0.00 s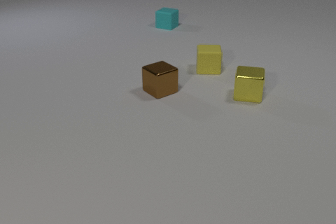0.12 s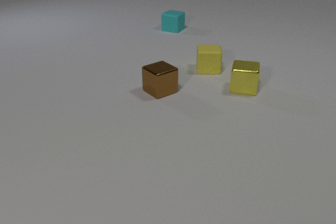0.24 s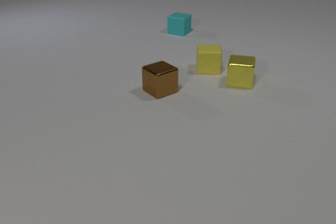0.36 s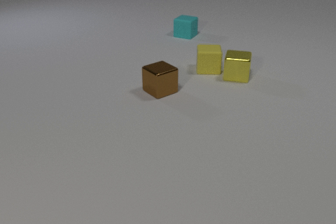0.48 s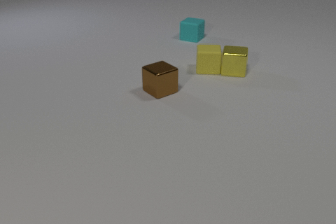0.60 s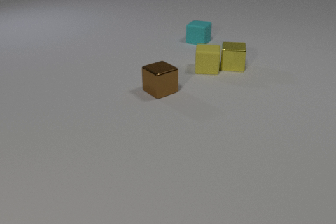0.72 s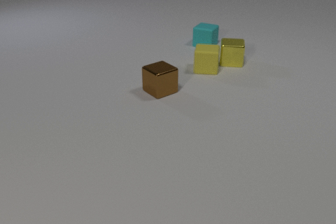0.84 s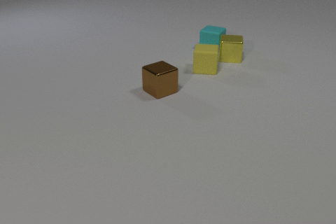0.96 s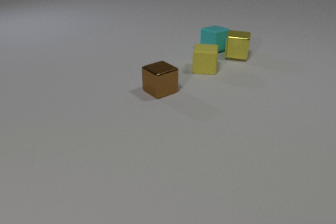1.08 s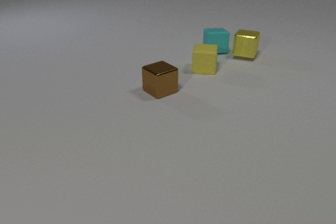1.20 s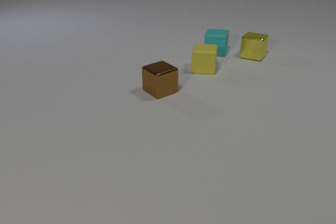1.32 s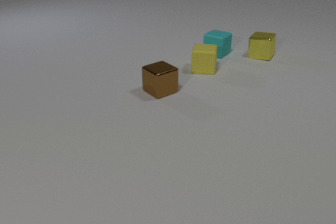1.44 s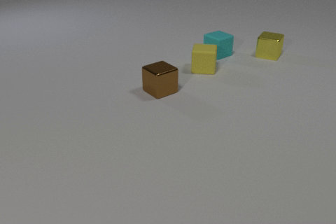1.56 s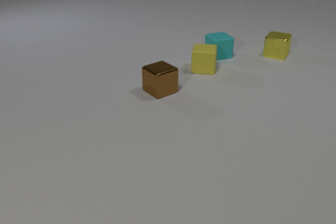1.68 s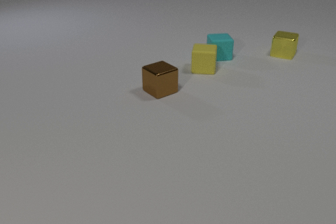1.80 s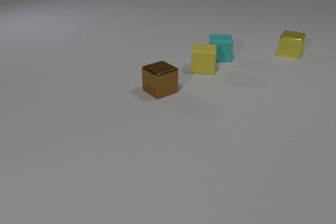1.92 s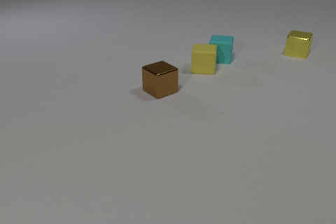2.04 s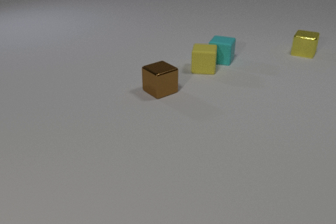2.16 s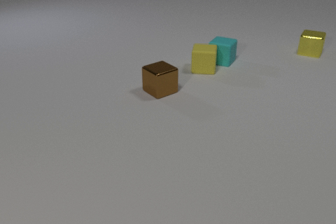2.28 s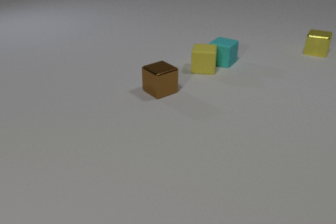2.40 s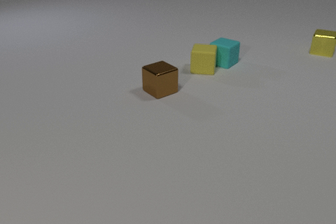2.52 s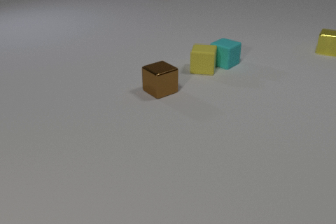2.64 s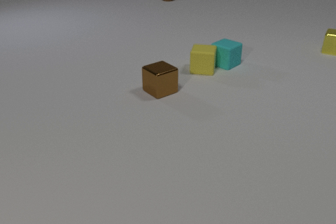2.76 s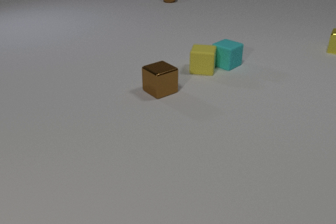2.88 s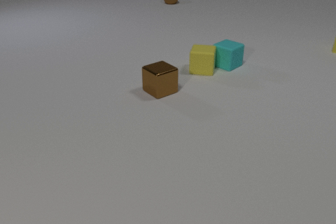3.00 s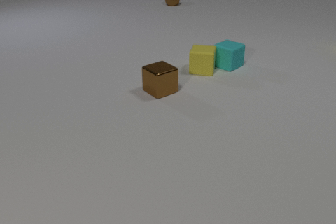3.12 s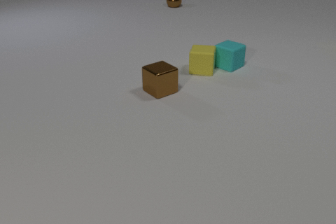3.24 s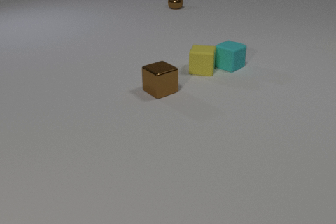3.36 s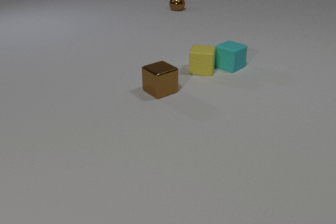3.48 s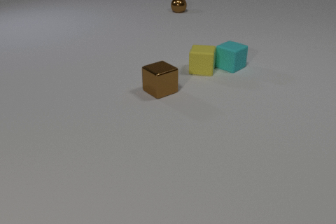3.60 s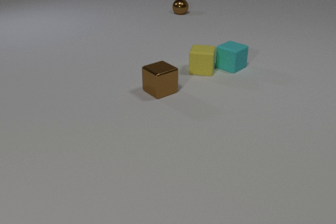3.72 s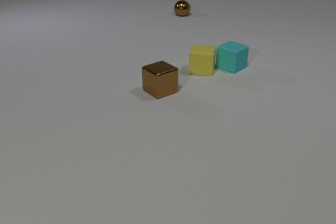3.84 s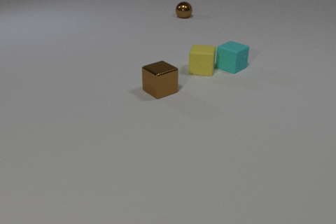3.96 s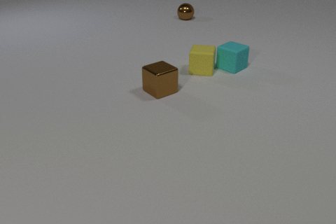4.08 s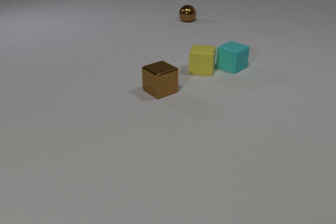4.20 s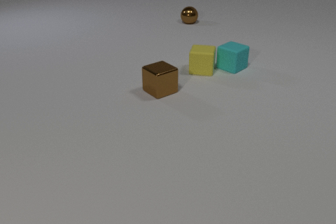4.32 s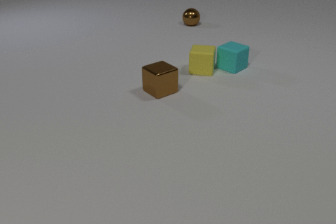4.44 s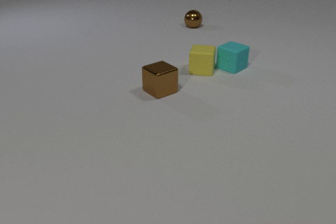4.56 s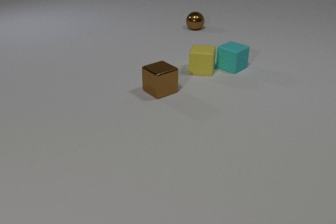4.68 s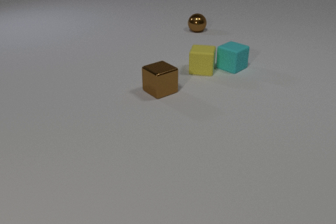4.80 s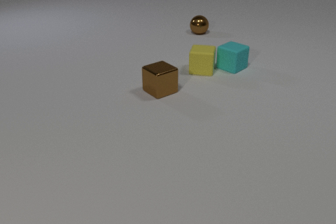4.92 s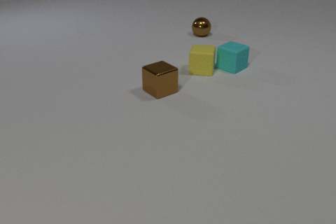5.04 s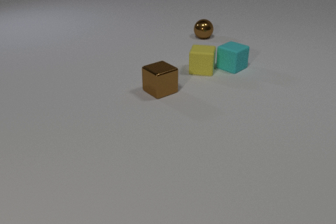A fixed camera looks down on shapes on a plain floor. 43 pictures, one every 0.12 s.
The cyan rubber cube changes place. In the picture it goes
toward the camera.
The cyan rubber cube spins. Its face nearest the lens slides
to the left.
0.00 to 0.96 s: The cyan rubber cube slides toward the camera and to the right, spins clockwise seen from above by about 30 degrees, its near face sliding to the left. The yellow metal cube slides away from the camera. The yellow metal cube and the yellow rubber cube collide. The cyan rubber cube and the yellow metal cube collide.
0.96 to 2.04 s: The cyan rubber cube slides toward the camera, spins clockwise seen from above by about 150 degrees, its near face sliding to the left. The yellow metal cube slides to the right and away from the camera.
2.04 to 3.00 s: The cyan rubber cube slides toward the camera and to the right, spins so that its near face slides to the left, clockwise seen from above. The yellow metal cube slides to the right and away from the camera, leaves at the right edge. The brown metal sphere comes in at the top edge, rolls toward the camera. The cyan rubber cube and the yellow rubber cube collide.
3.00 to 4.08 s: The cyan rubber cube moves, and ends about where it began. The brown metal sphere rolls toward the camera.
4.08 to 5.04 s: The brown metal sphere rolls toward the camera.
What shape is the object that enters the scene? sphere.
What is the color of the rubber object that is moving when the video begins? cyan.
What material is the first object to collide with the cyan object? metal.
